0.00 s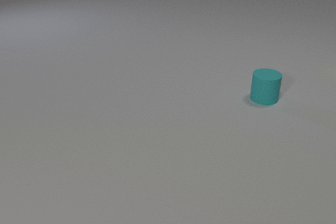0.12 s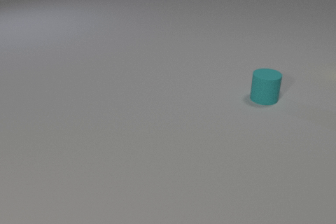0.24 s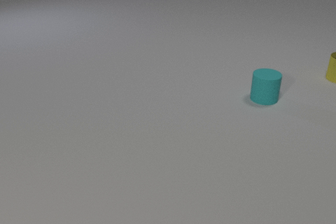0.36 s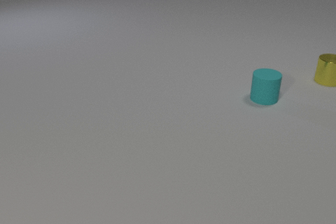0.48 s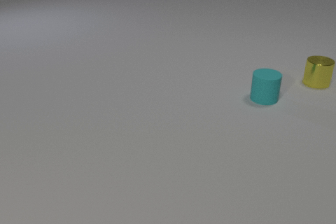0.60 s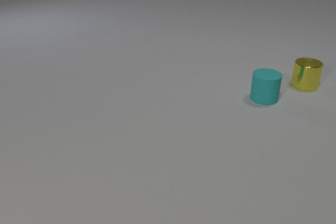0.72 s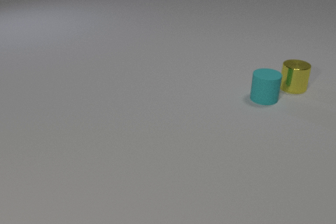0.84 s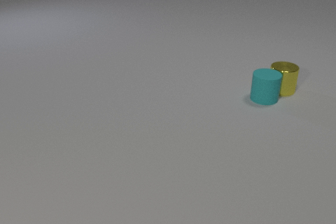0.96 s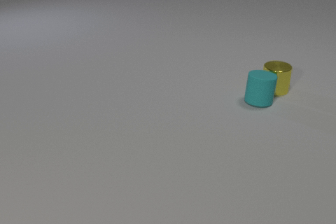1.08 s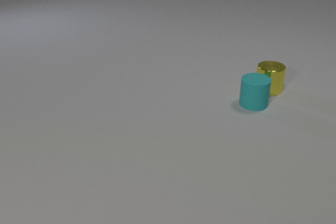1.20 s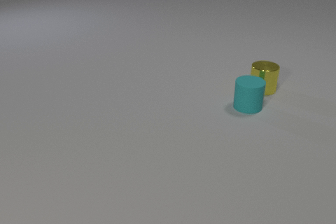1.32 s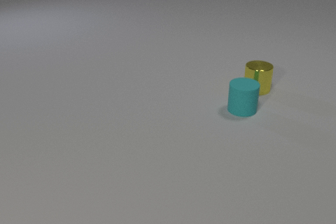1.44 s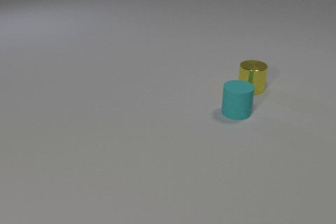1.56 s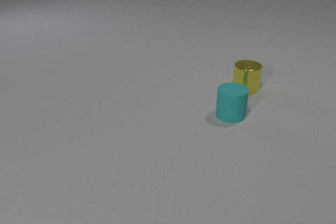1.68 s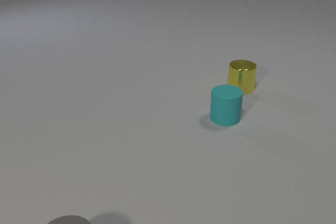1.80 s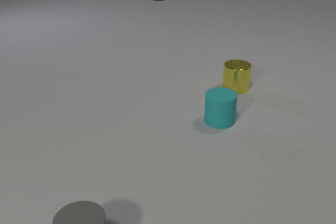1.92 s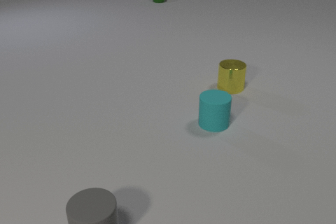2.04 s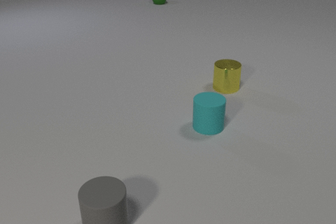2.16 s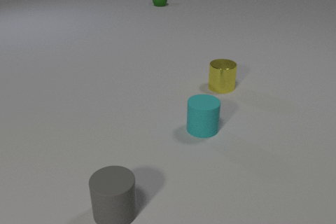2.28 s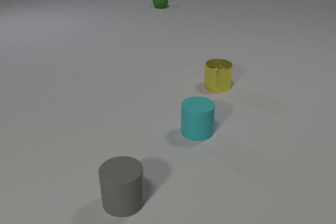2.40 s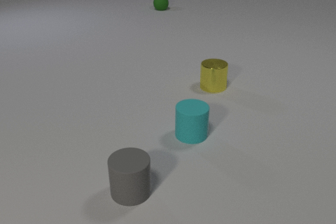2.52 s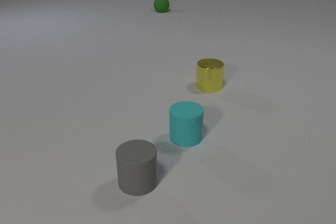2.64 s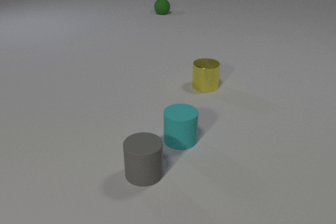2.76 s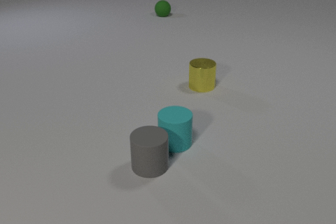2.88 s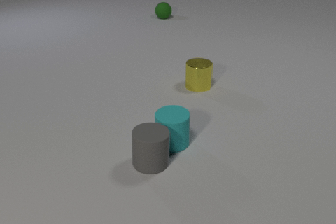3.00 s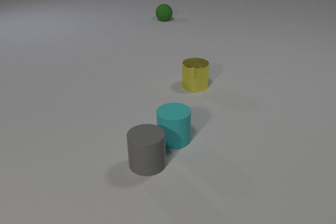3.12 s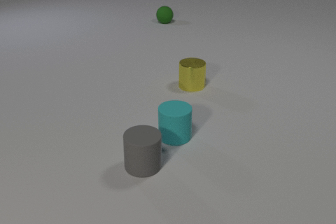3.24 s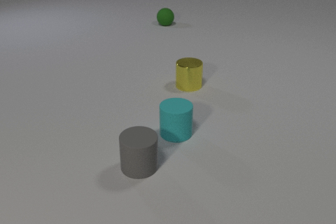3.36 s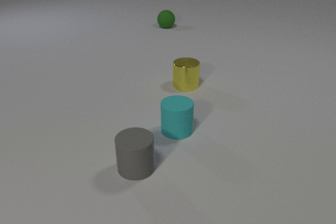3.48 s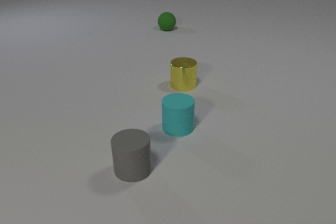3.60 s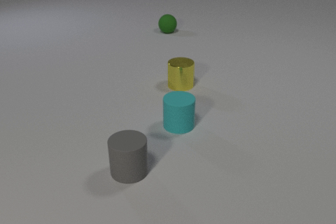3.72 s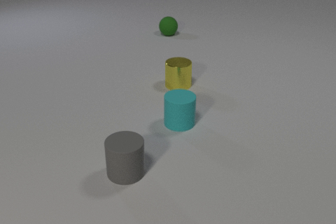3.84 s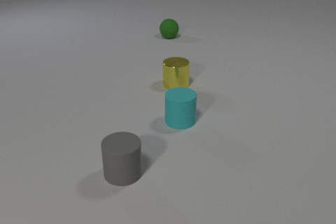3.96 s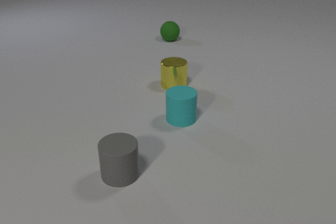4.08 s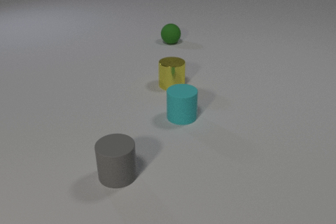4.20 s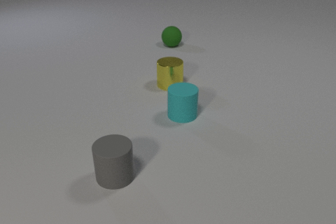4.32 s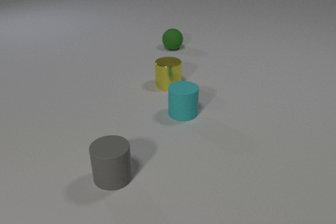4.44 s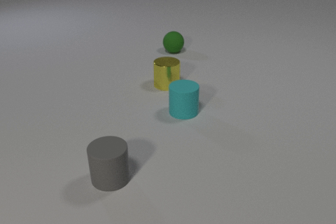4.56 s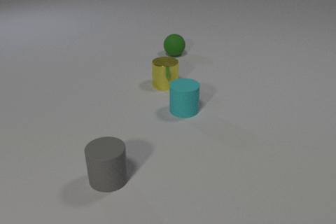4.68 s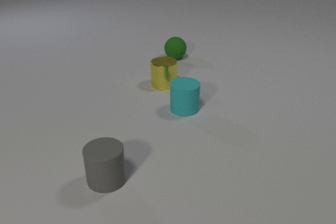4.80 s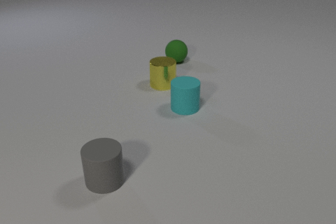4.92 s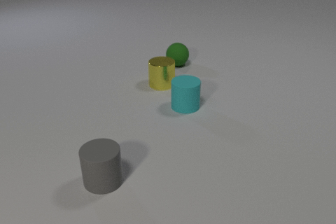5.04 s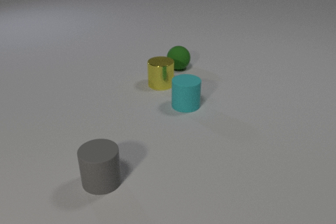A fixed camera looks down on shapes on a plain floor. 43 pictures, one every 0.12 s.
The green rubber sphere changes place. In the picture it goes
toward the camera.
The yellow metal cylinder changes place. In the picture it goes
to the left.
0.00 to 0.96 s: The yellow metal cylinder comes in at the right edge, slides to the left and toward the camera. The cyan rubber cylinder slides toward the camera. The yellow metal cylinder and the cyan rubber cylinder collide.
0.96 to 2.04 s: The yellow metal cylinder slides to the left. The cyan rubber cylinder slides toward the camera and to the left. The gray rubber cylinder comes in at the bottom edge, slides away from the camera and to the right. The green rubber sphere comes in at the top edge, rolls toward the camera.
2.04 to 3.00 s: The yellow metal cylinder slides to the left. The cyan rubber cylinder slides to the left and toward the camera. The gray rubber cylinder slides away from the camera and to the right. The green rubber sphere rolls toward the camera. The cyan rubber cylinder and the gray rubber cylinder collide.
3.00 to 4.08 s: The yellow metal cylinder slides to the left. The cyan rubber cylinder slides away from the camera. The gray rubber cylinder slides to the left and toward the camera. The green rubber sphere rolls toward the camera.
4.08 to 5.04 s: The yellow metal cylinder slides to the left. The cyan rubber cylinder slides away from the camera. The gray rubber cylinder slides to the left. The green rubber sphere rolls toward the camera.
How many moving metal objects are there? 1.
Are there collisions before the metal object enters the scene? no.
What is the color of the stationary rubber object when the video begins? cyan.
